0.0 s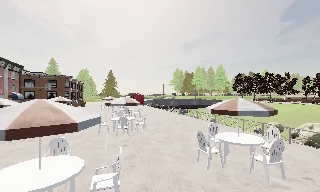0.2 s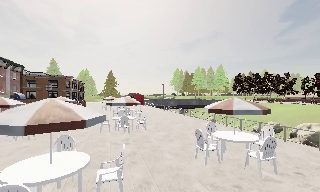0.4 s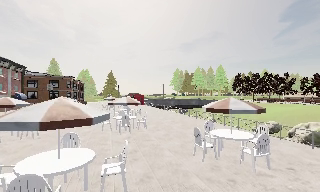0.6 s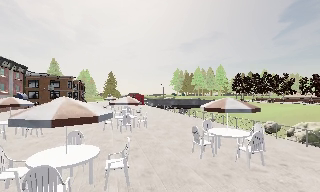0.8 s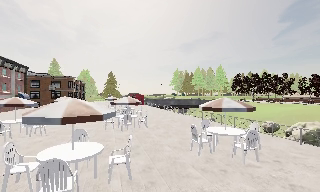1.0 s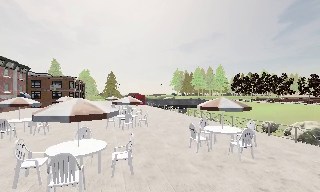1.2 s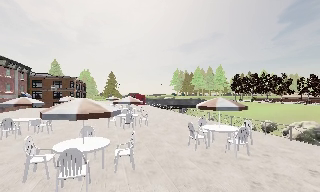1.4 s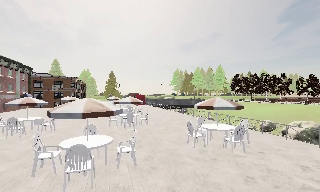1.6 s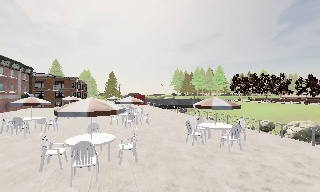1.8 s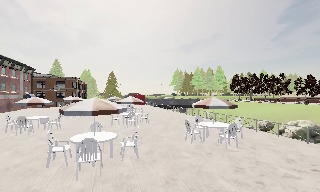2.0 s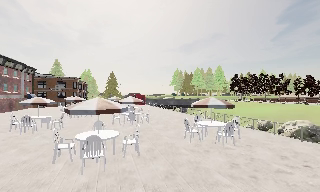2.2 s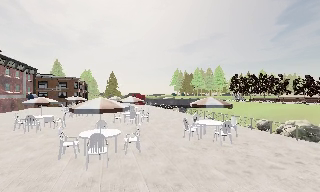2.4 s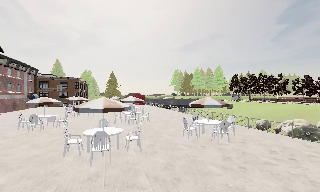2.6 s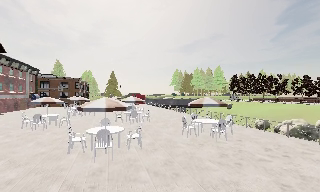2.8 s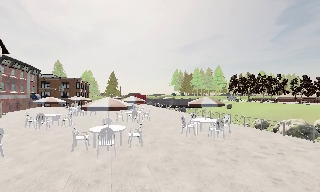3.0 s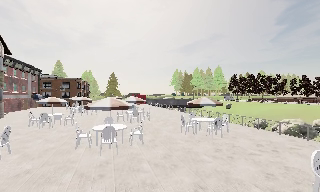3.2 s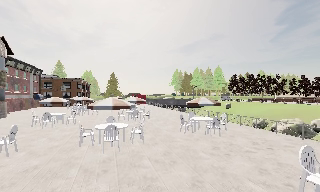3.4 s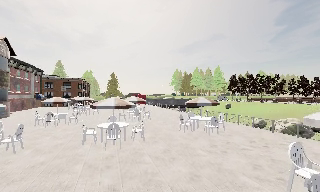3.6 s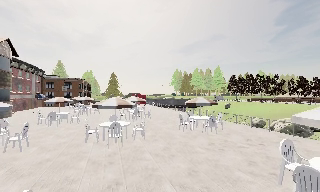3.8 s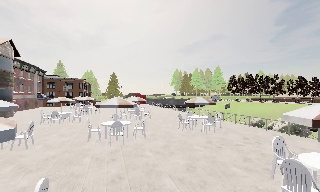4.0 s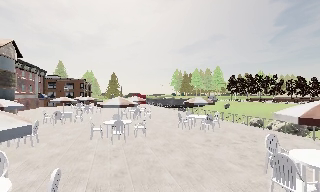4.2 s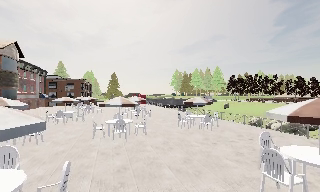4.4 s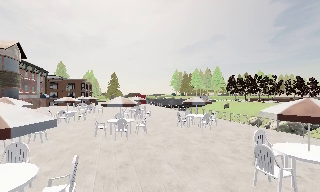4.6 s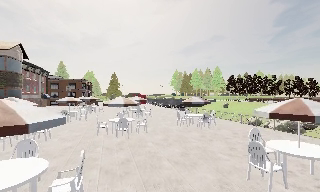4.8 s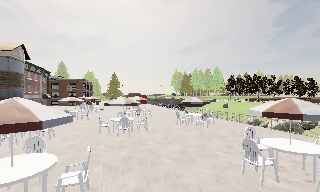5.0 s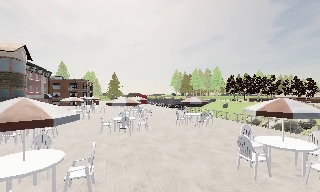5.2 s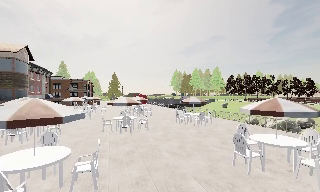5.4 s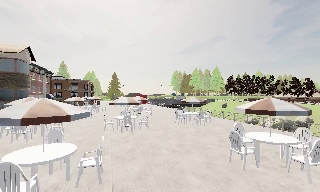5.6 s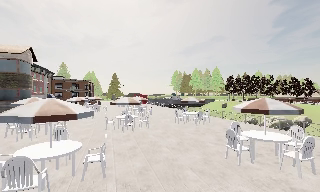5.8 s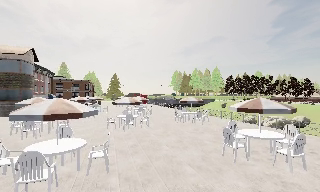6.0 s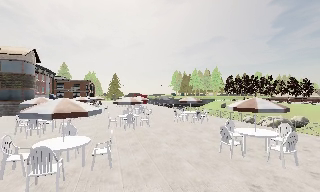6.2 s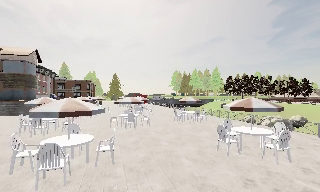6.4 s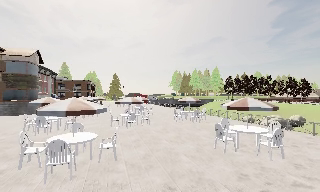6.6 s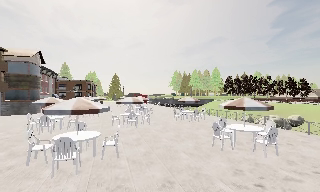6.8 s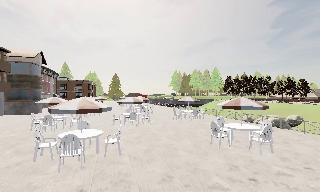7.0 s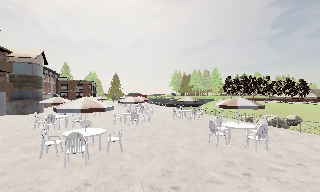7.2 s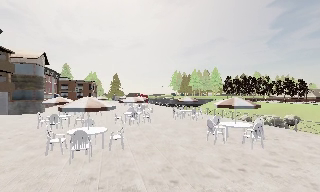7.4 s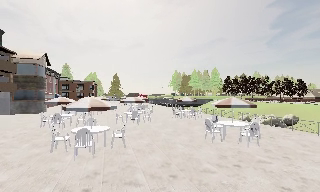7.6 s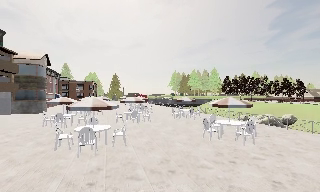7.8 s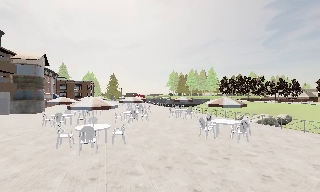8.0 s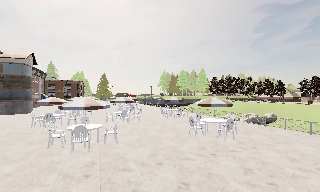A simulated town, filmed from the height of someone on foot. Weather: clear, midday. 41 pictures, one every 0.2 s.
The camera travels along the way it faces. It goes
backward.
0.0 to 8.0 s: The camera travels backward, about 13 m, so what stands in front gets smaller.
The film runs backward here.
